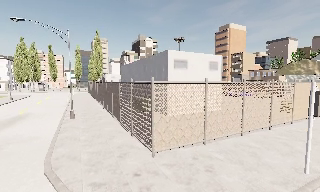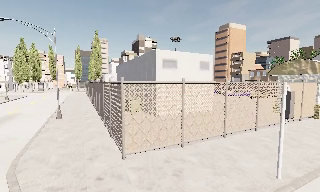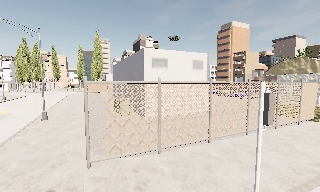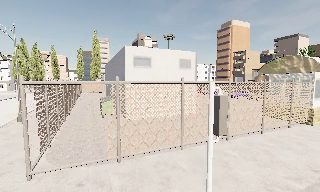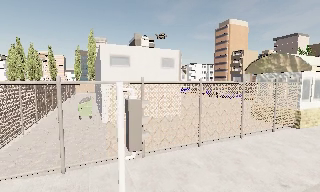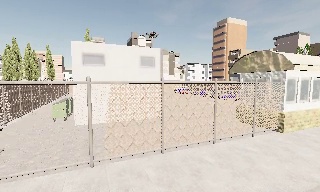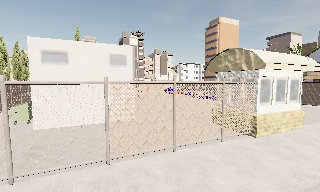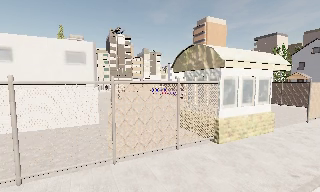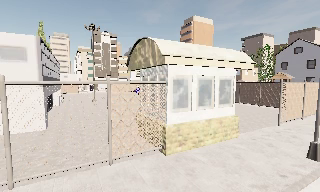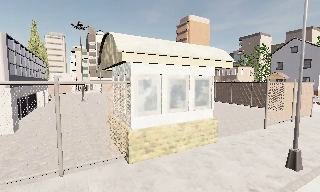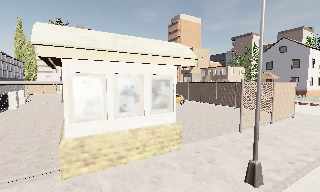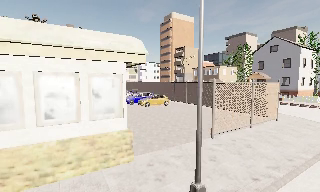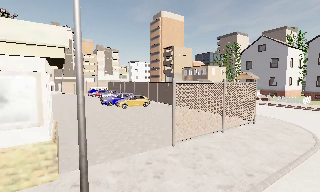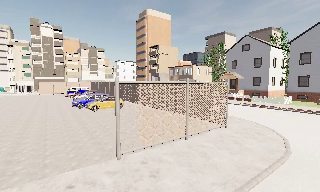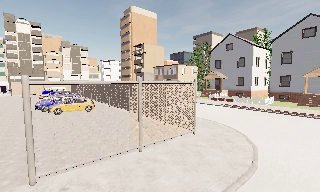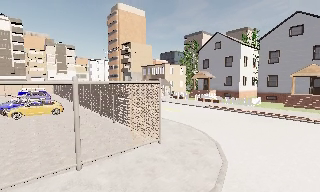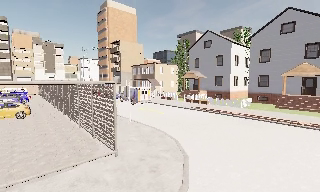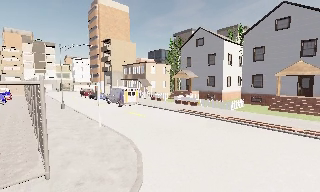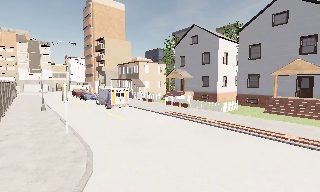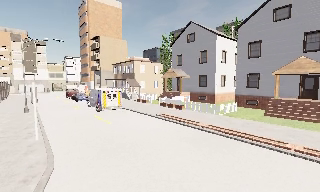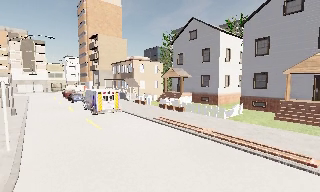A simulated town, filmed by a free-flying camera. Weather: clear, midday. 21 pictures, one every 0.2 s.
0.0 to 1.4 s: The camera travels to its right and forward, about 13 m, so close, fixed things drift to the left. It gains speed.
1.4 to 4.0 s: The scene slides to the left, as the camera pans about 15 degrees to its right. It travels to its right and forward, about 25 m, so close, fixed things drift to the left.
The film runs backward here.
